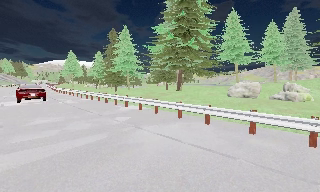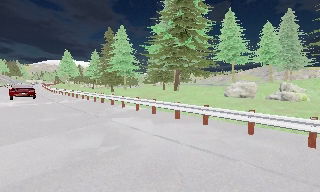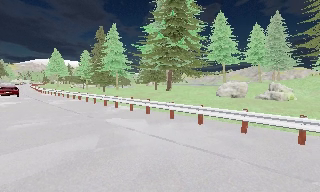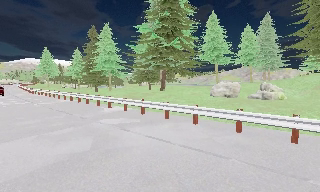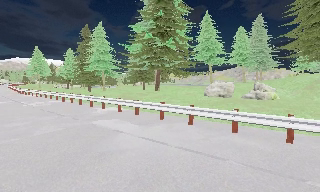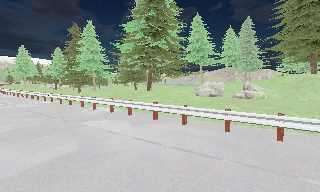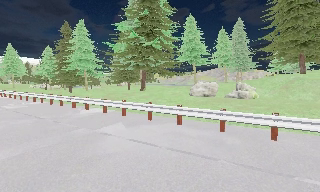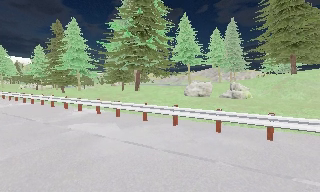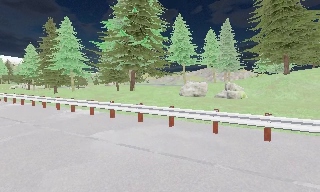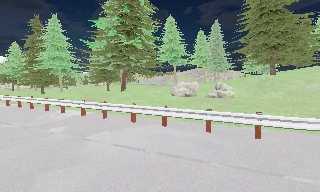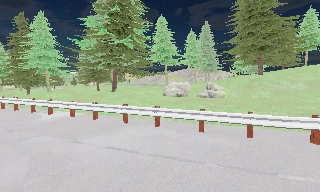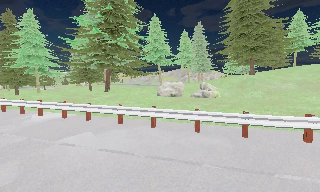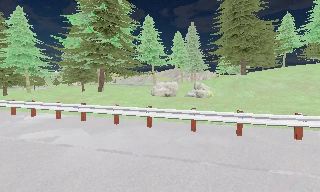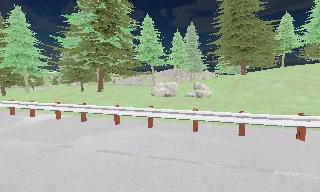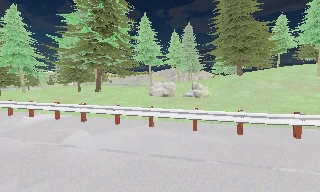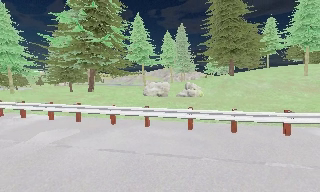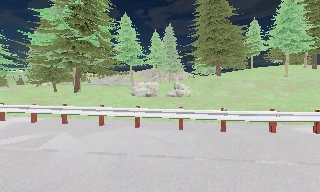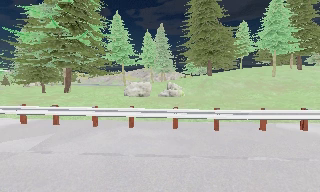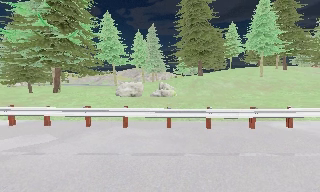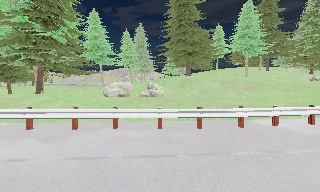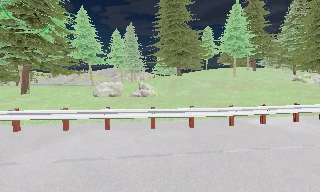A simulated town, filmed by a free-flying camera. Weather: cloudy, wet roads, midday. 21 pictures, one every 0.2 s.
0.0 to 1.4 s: The camera swings to its right by about 15 degrees, and the scene slides to the left. It travels forward, about 0.5 m, so what stands in front looms larger.
1.4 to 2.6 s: The scene slides to the left, as the camera pans about 15 degrees to its right.
2.6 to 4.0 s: The camera pans to its right, which is clockwise from overhead, by about 20 degrees. It travels to its left, about 0.5 m.
The film runs forward here.
